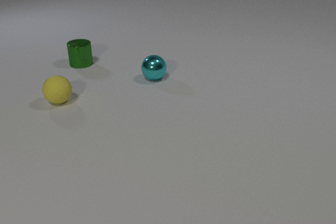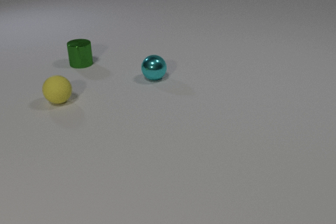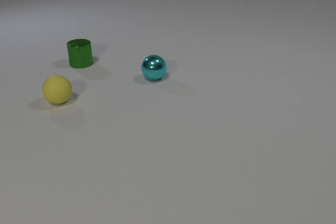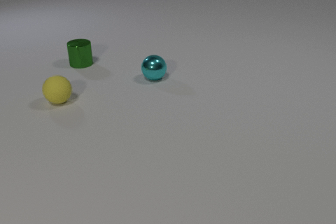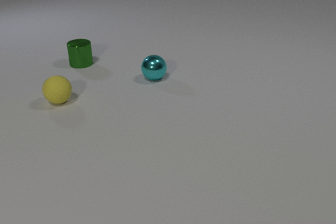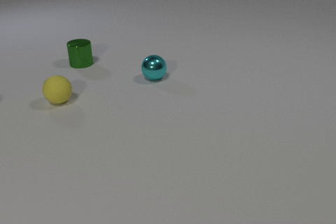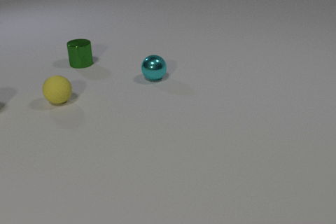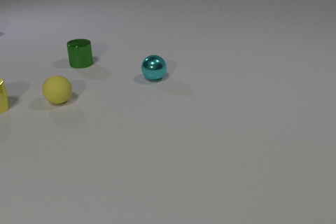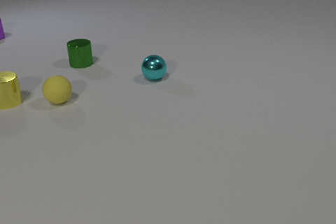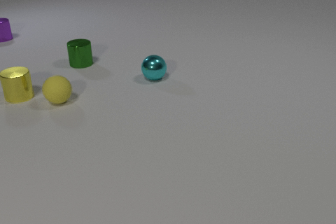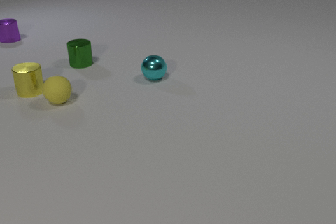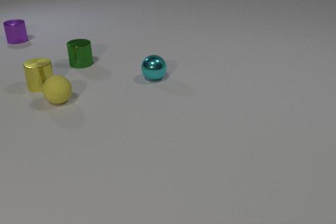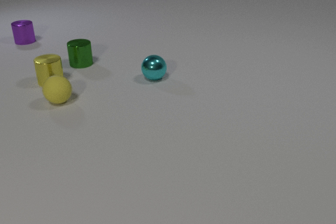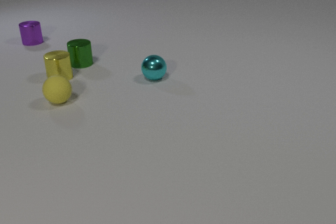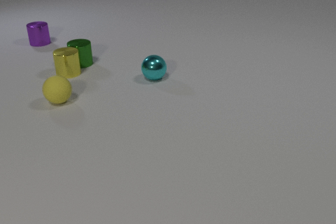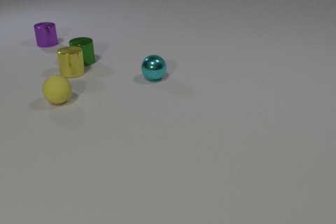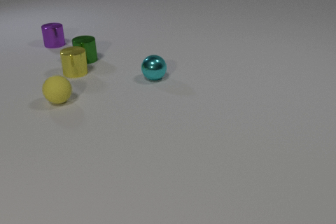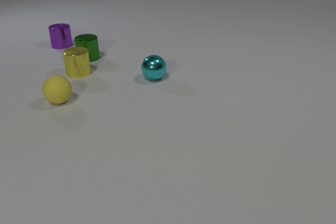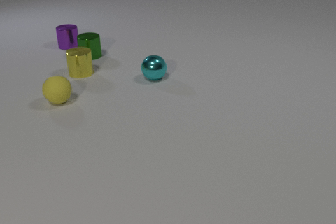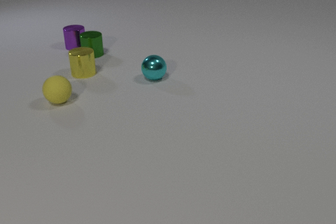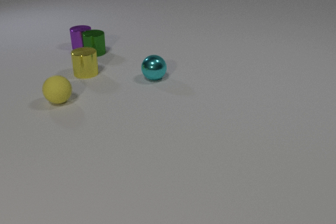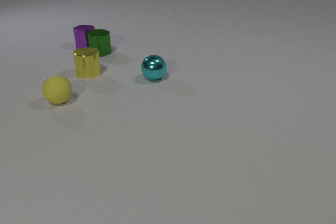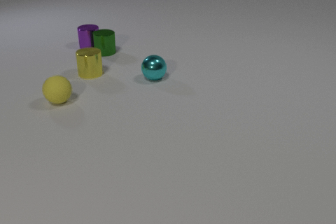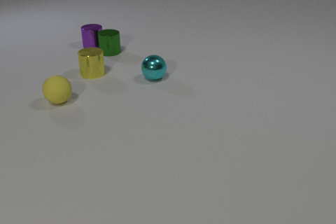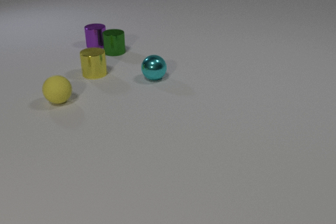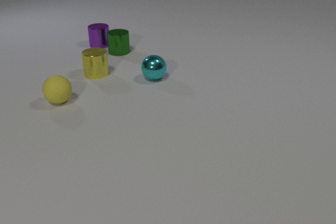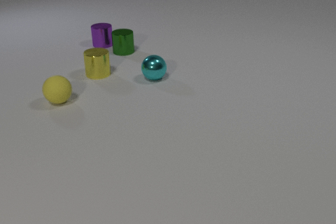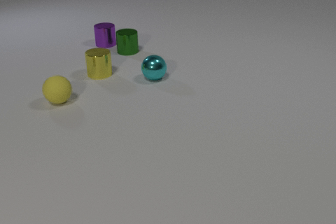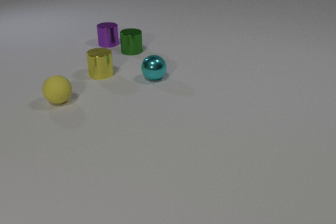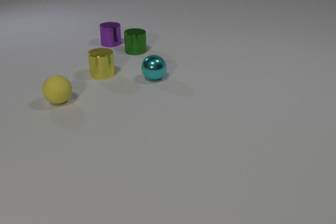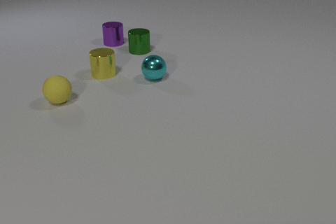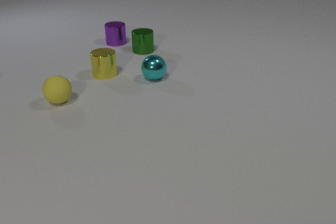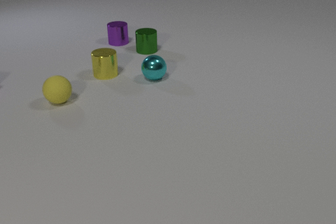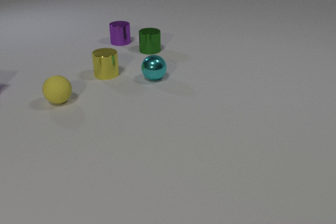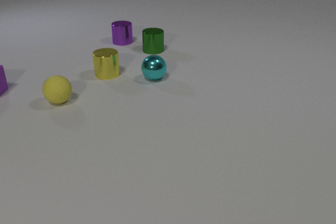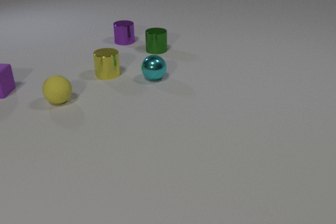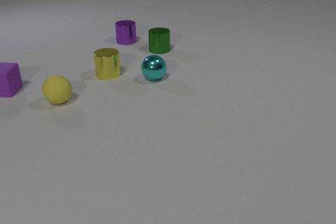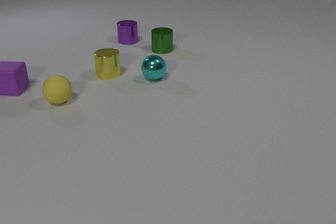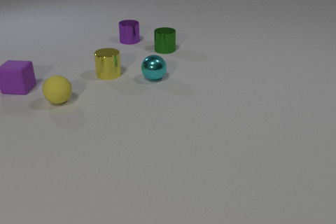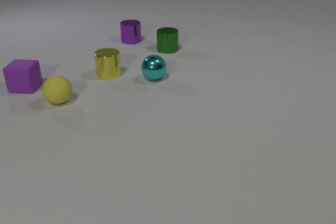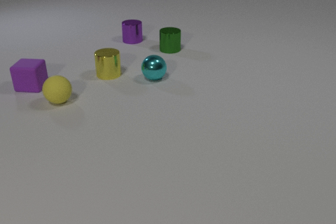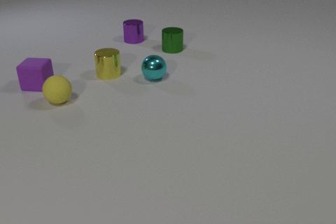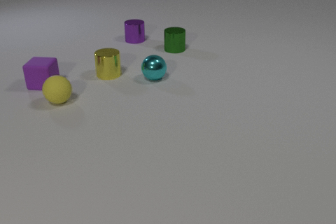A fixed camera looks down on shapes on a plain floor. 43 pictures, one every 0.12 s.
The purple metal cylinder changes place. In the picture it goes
to the right.
The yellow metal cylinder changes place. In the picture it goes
to the right.
0.00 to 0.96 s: The yellow metal cylinder comes in at the left edge, slides to the right and away from the camera. The purple metal cylinder comes in at the left edge.
0.96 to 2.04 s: The yellow metal cylinder slides to the right and away from the camera. The green metal cylinder slides away from the camera and to the right. The purple metal cylinder slides to the right and toward the camera. The yellow metal cylinder and the green metal cylinder collide.
2.04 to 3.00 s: The yellow metal cylinder slides to the right. The green metal cylinder slides to the right. The purple metal cylinder slides to the right. The green metal cylinder and the purple metal cylinder collide.
3.00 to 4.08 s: The yellow metal cylinder slides to the right. The green metal cylinder slides to the right. The purple metal cylinder slides to the right. The purple rubber cube comes in at the left edge, slides to the right.
4.08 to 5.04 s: The green metal cylinder slides to the right. The purple metal cylinder slides to the right. The purple rubber cube slides to the right.
What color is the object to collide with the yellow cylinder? green.
What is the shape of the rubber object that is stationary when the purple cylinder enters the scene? sphere.
Are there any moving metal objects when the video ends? yes.
